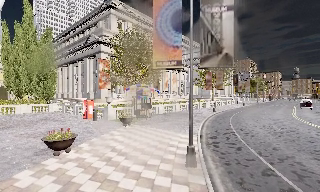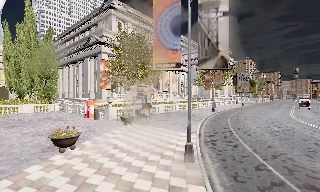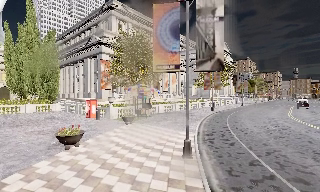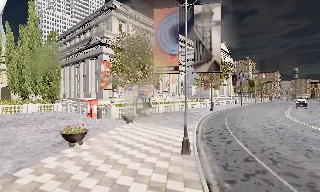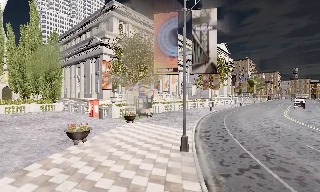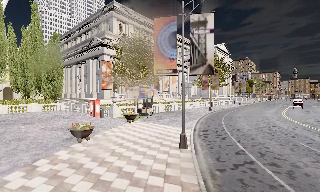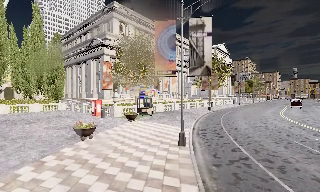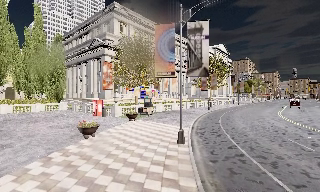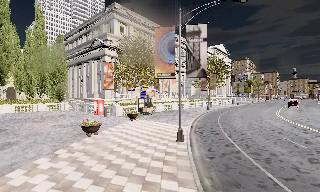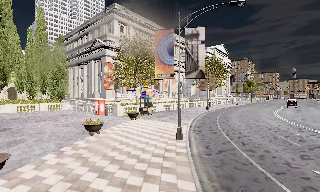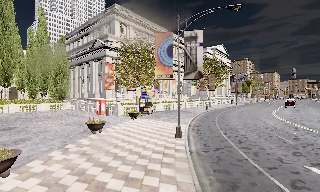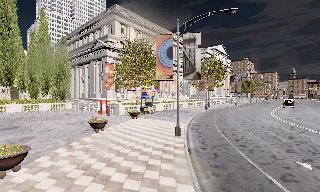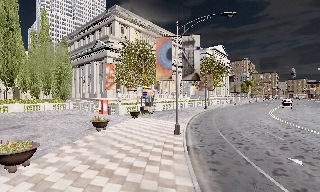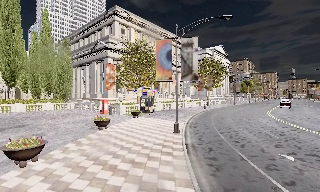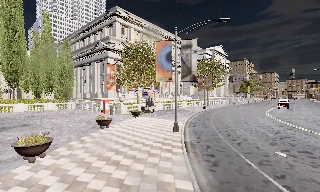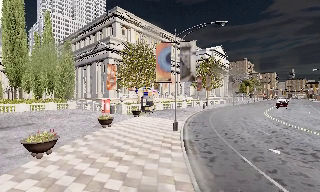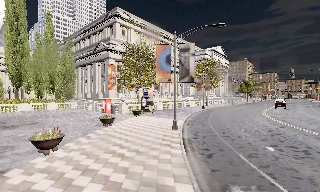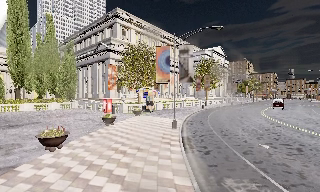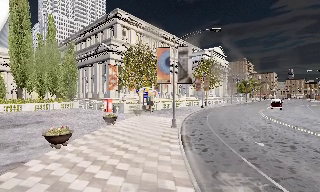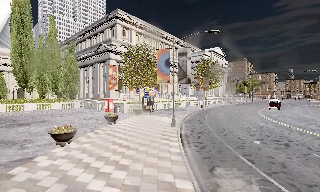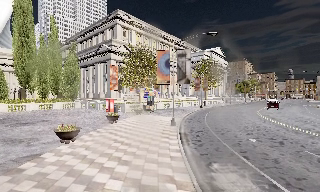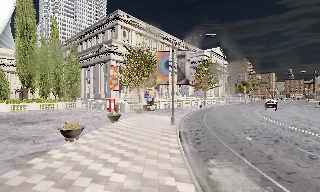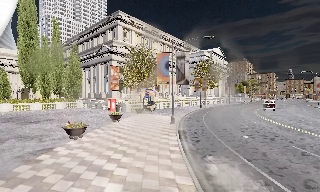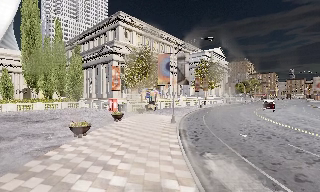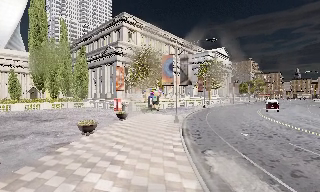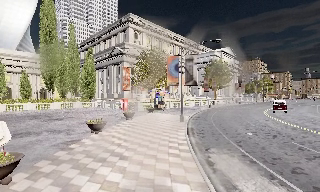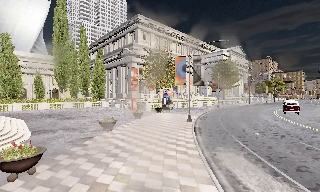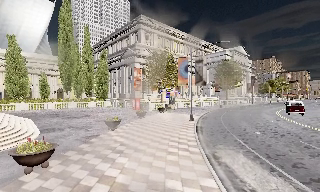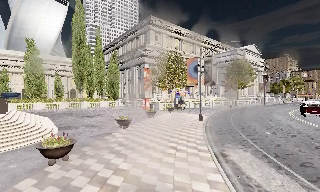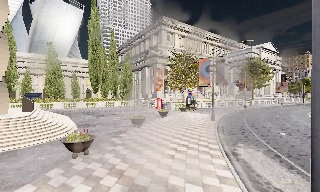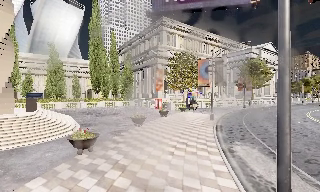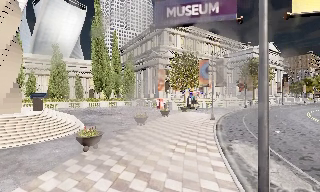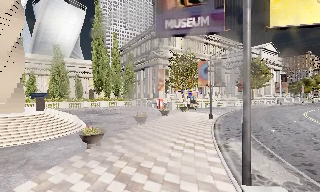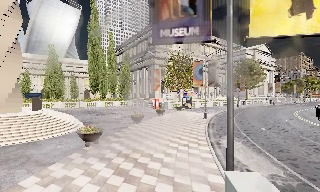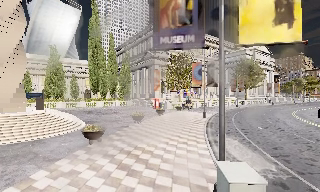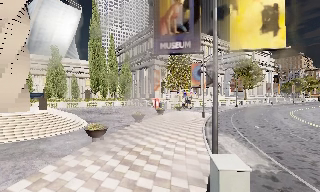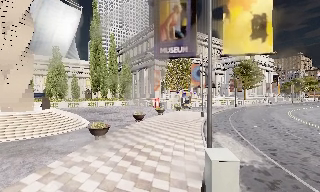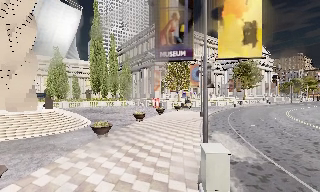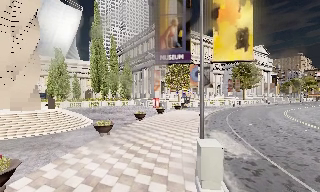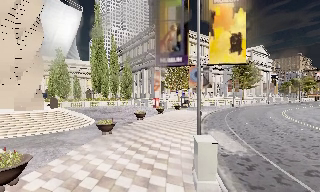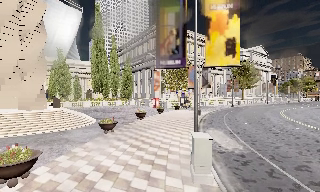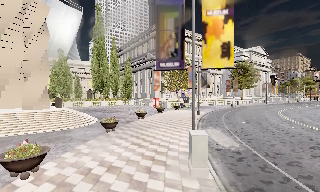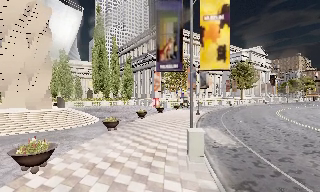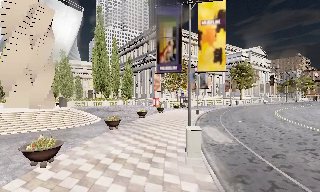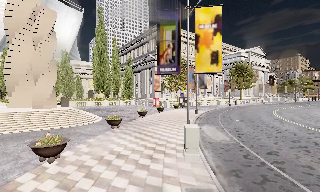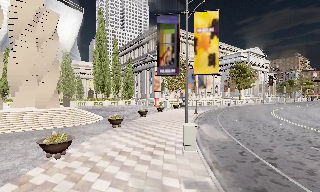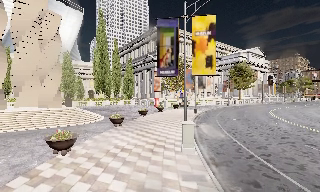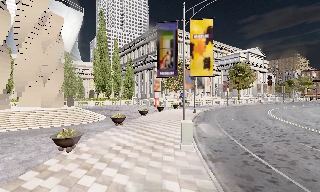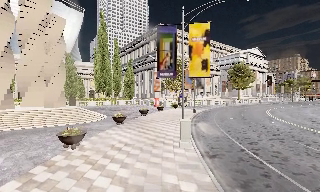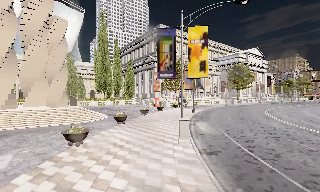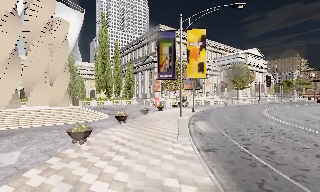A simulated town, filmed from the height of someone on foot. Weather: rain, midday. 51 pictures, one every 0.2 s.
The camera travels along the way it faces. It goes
backward.
0.0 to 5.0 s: The camera travels backward, about 10 m, so what stands in front gets smaller.
5.0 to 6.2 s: The camera swings to its left by about 10 degrees, and the scene slides to the right. It travels backward, about 2.5 m, so what stands in front gets smaller.
6.2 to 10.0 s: The camera travels backward, about 7 m, so what stands in front gets smaller.
The film runs backward here.
